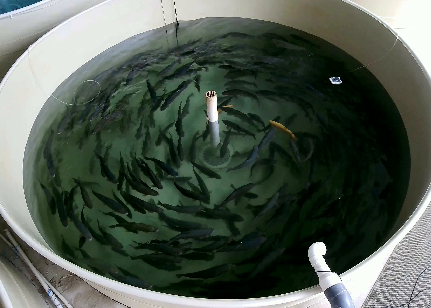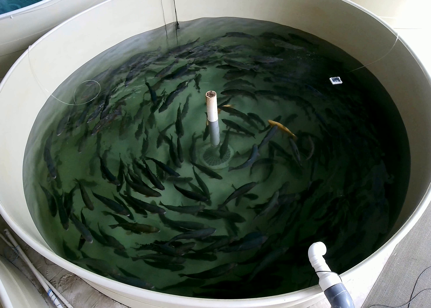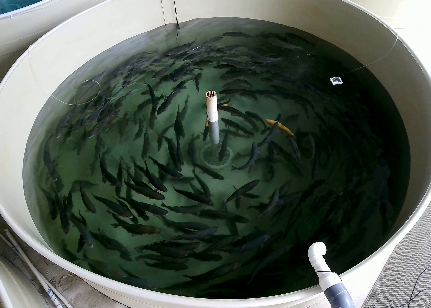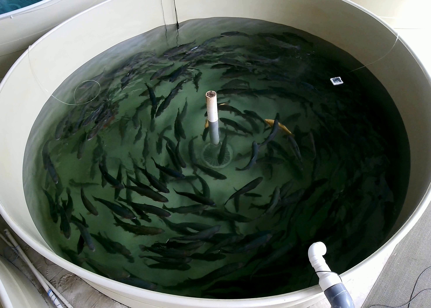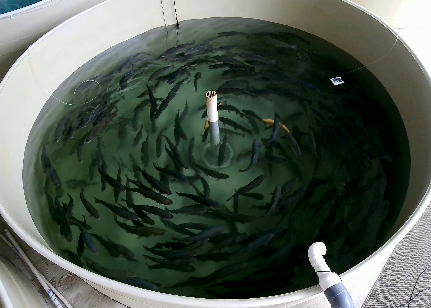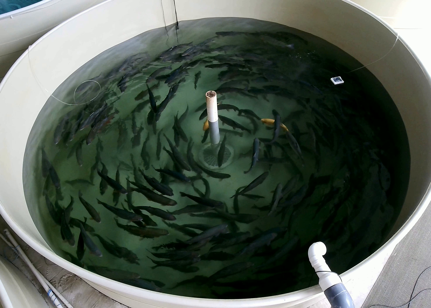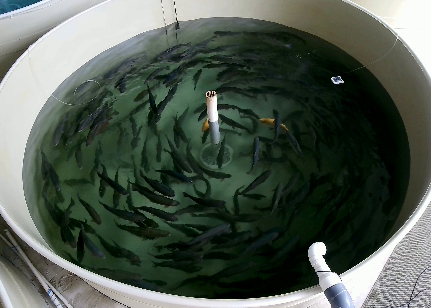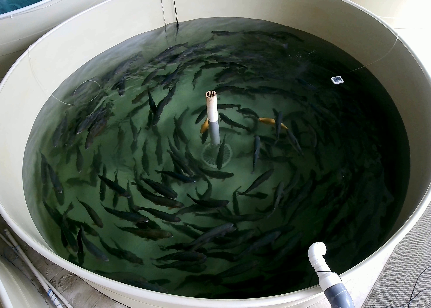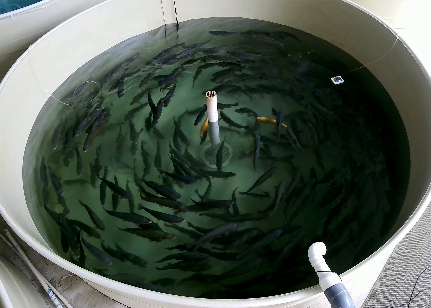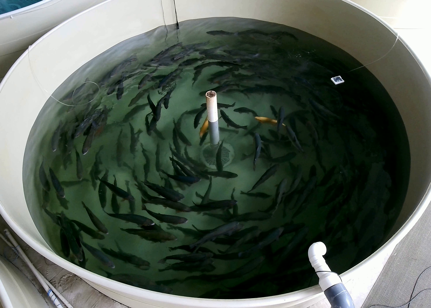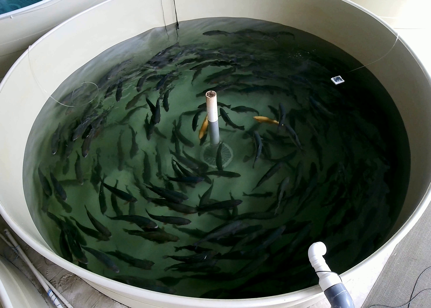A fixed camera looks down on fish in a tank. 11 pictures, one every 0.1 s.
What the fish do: Normal cruising.
